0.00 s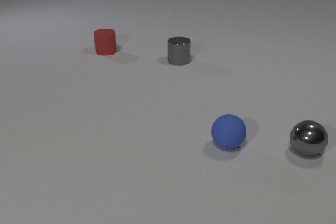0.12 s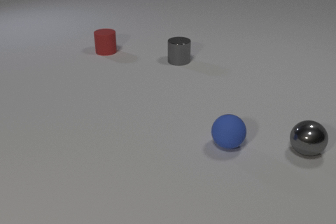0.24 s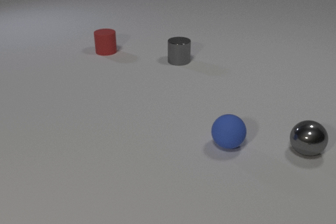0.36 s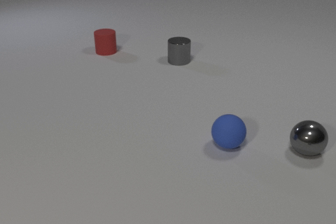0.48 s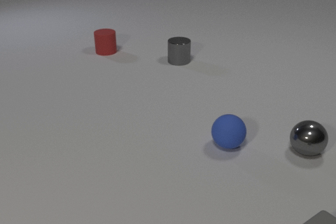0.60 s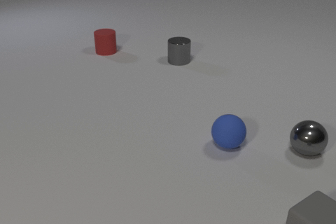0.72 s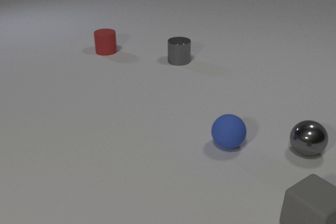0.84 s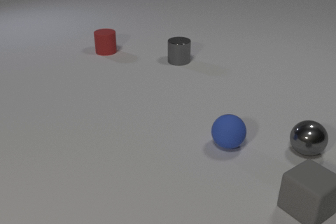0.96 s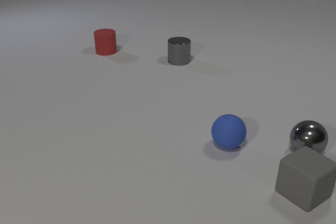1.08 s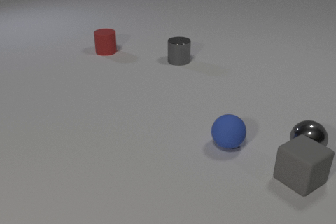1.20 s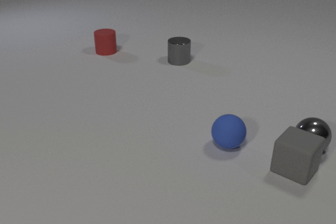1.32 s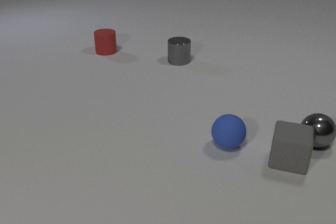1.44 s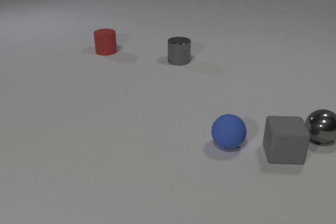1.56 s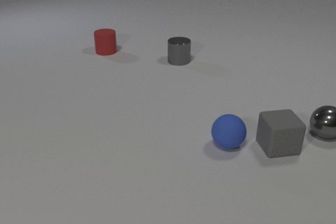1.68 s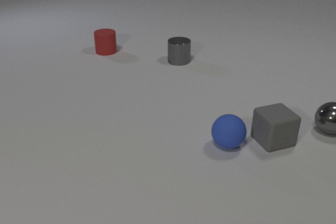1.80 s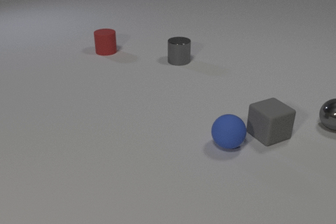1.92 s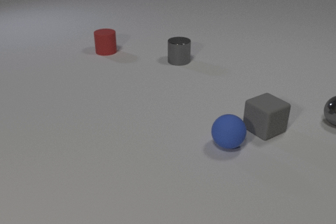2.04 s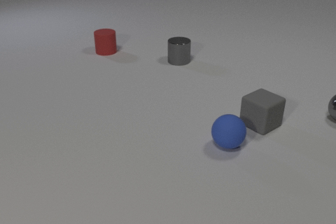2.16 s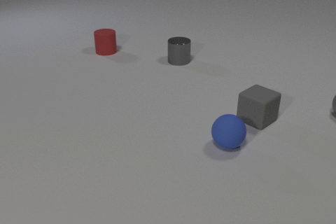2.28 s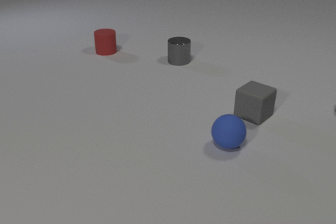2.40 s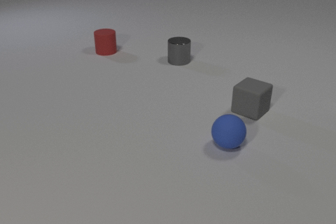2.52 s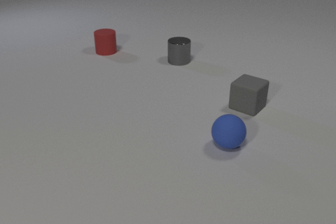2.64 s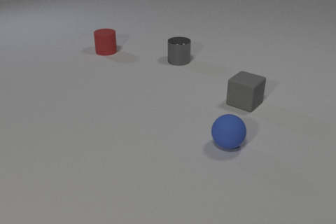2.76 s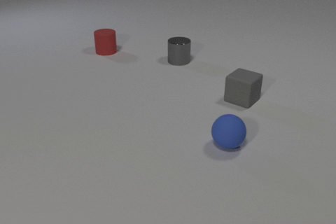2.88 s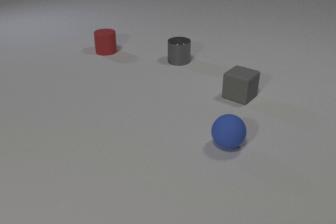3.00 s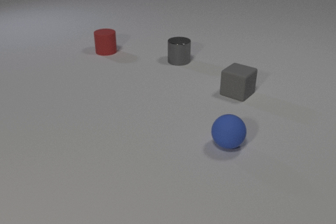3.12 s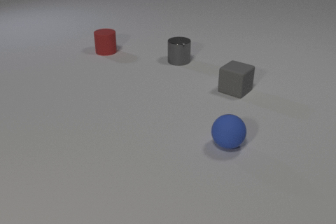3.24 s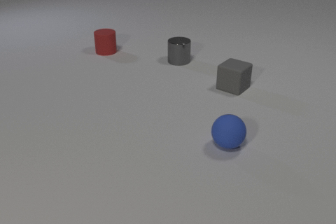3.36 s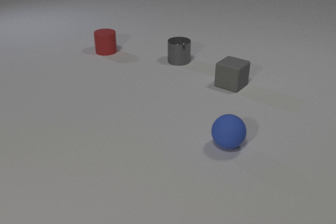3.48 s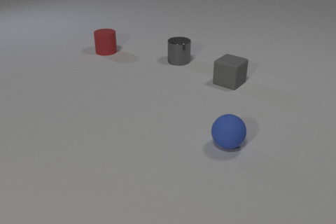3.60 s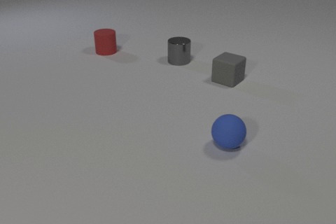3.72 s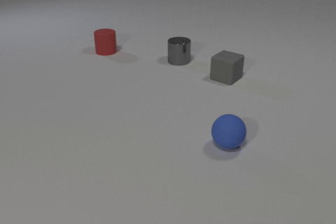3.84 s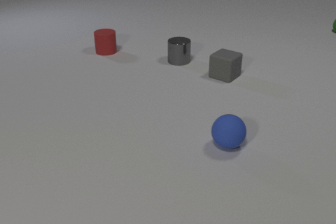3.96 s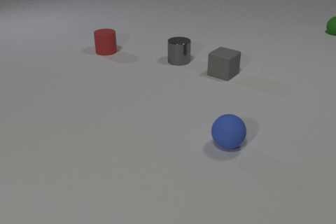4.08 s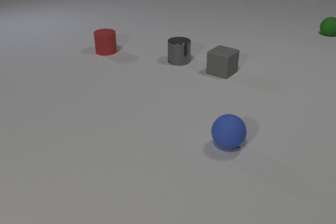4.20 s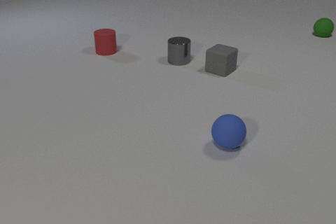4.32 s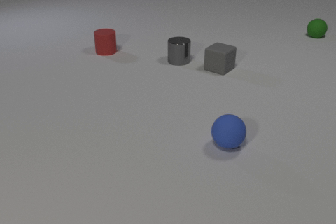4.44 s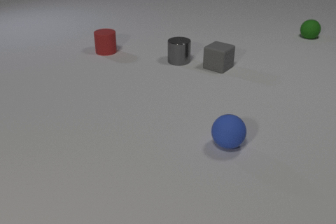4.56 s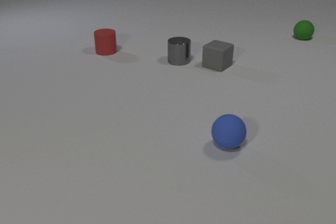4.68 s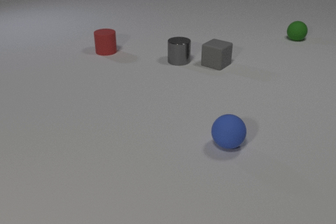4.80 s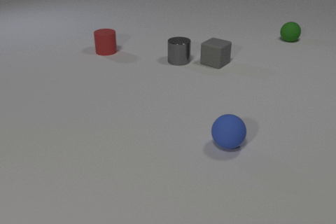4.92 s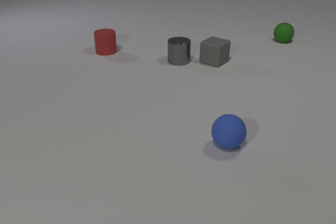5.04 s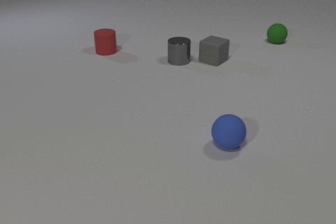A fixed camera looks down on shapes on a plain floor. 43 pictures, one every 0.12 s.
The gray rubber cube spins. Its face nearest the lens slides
to the right.
The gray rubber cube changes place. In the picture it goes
away from the camera.
0.00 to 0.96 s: The gray rubber cube comes in at the bottom edge, slides away from the camera.
0.96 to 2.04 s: The gray rubber cube slides away from the camera and to the left, spins counterclockwise seen from above by about 90 degrees, its near face sliding to the right. The gray metal sphere rolls away from the camera. The gray rubber cube and the gray metal sphere collide.
2.04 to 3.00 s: The gray rubber cube slides away from the camera and to the left. The gray metal sphere rolls away from the camera, leaves at the right edge.
3.00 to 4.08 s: The gray rubber cube slides away from the camera. The green rubber sphere comes in at the right edge, rolls to the left and toward the camera.
4.08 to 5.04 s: The gray rubber cube slides away from the camera. The green rubber sphere rolls to the left and toward the camera.
What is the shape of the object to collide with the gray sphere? cube.
What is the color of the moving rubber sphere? green.
Are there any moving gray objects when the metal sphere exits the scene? yes.
